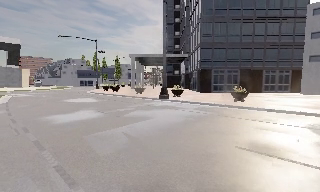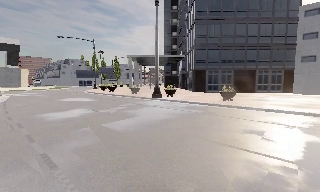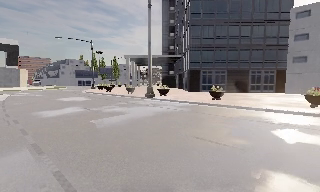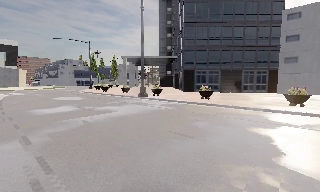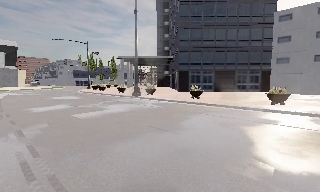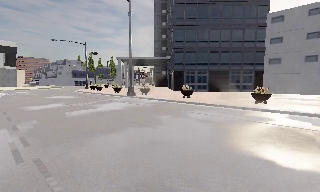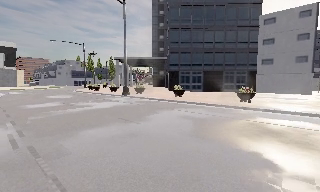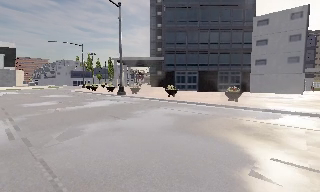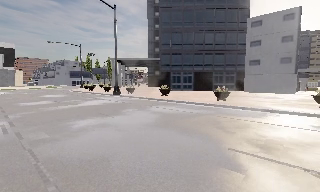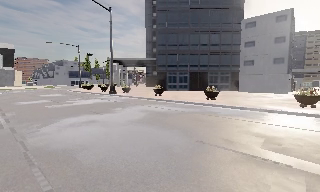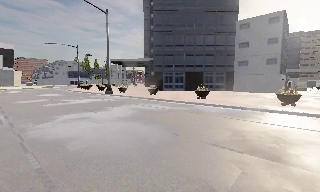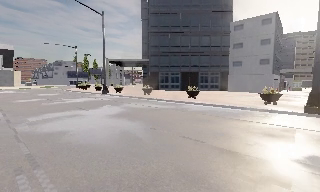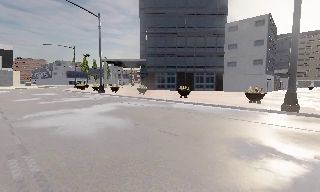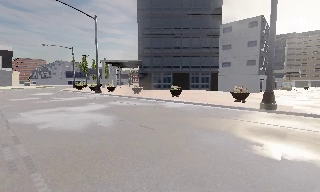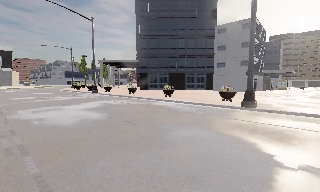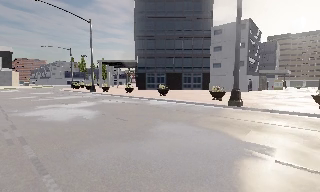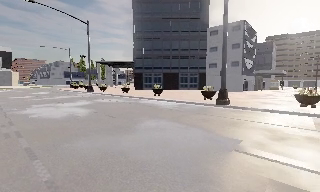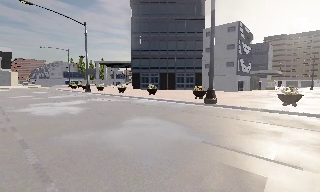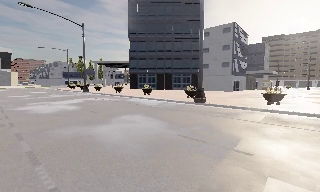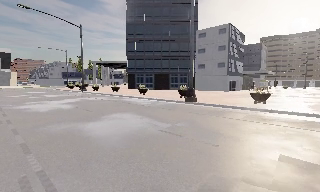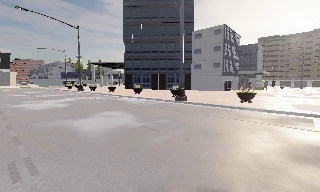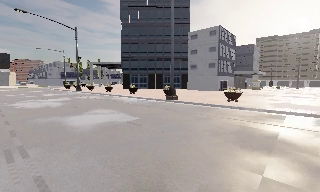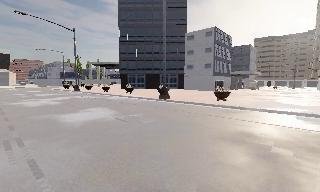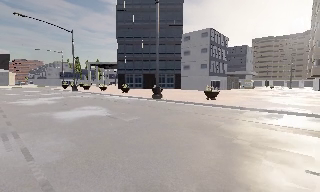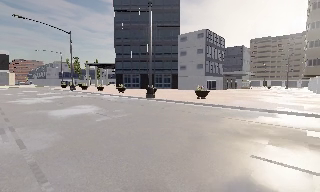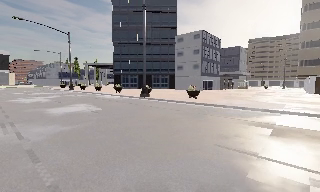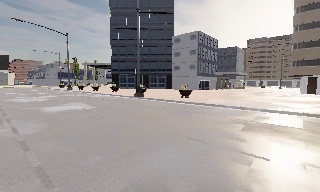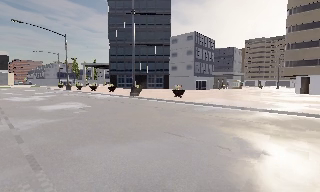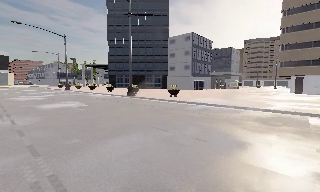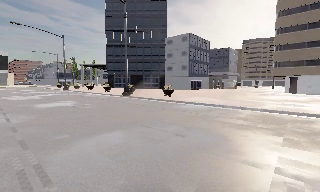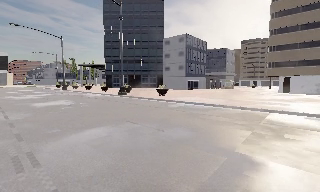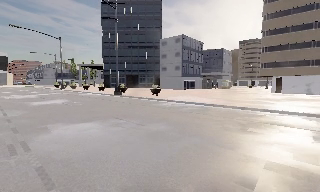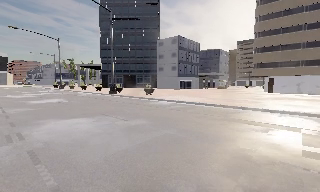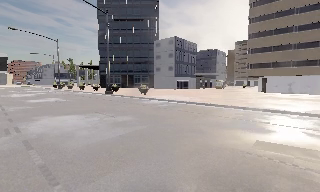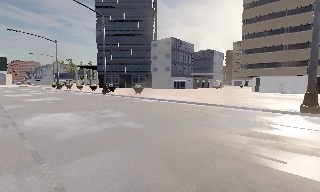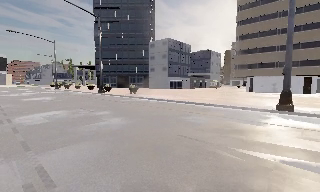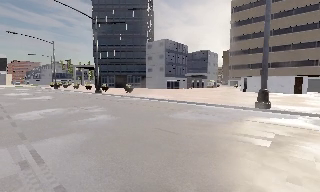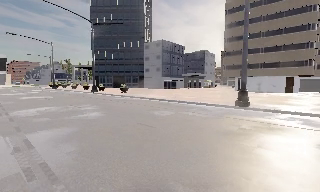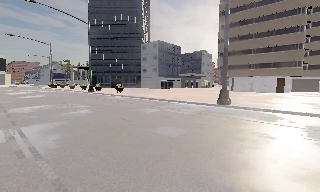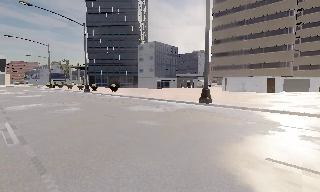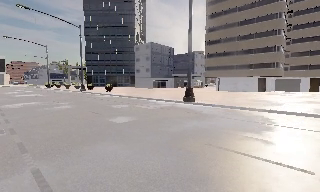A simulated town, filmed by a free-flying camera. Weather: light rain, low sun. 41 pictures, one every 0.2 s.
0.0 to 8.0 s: The camera travels to its right and backward, about 35 m, so close, fixed things drift to the left.
The film runs backward here.
